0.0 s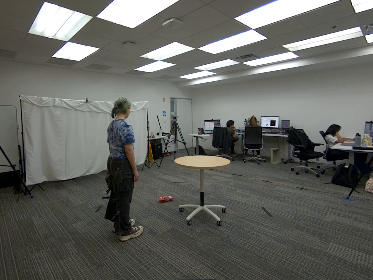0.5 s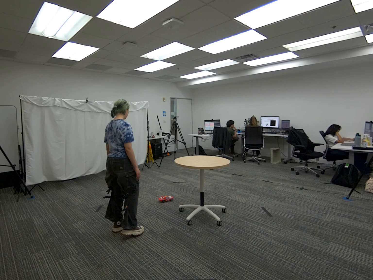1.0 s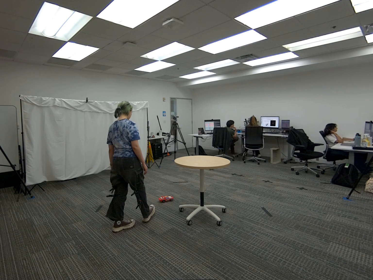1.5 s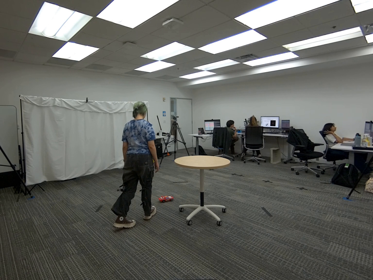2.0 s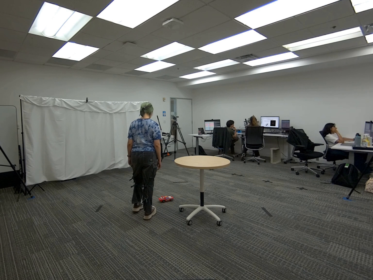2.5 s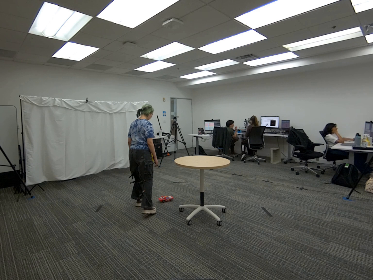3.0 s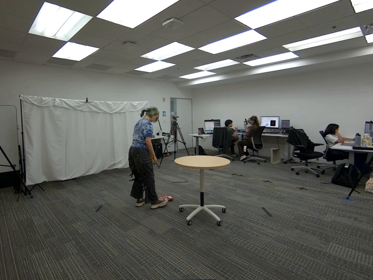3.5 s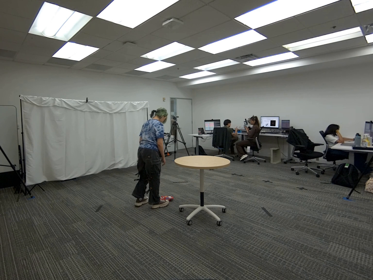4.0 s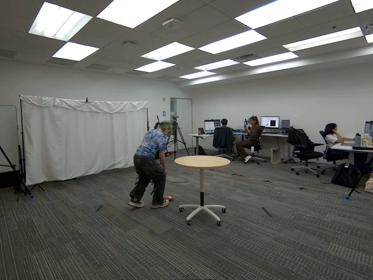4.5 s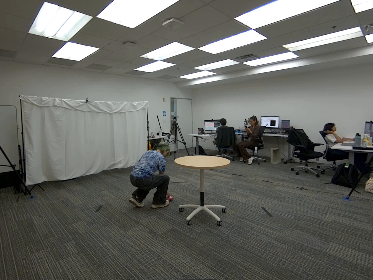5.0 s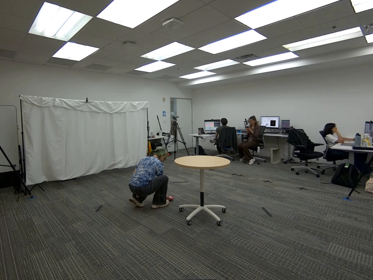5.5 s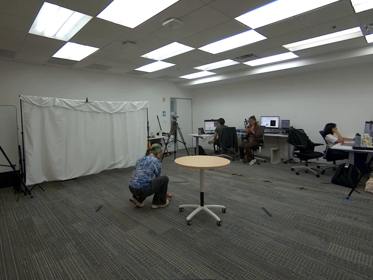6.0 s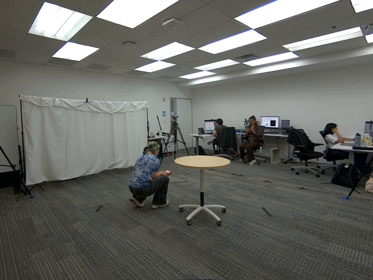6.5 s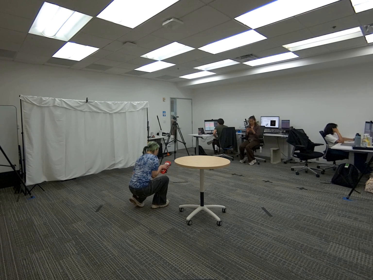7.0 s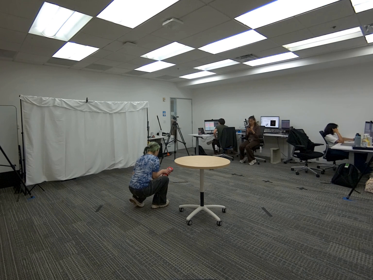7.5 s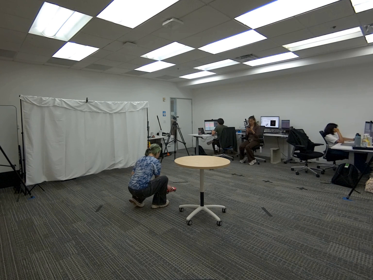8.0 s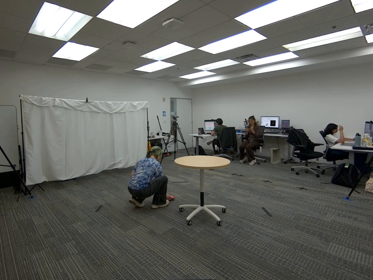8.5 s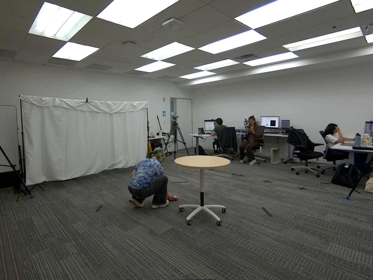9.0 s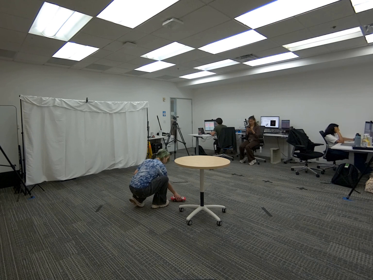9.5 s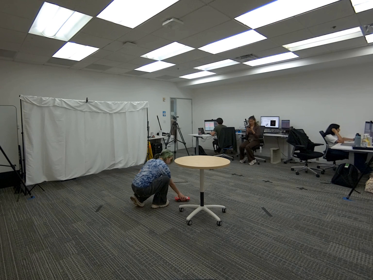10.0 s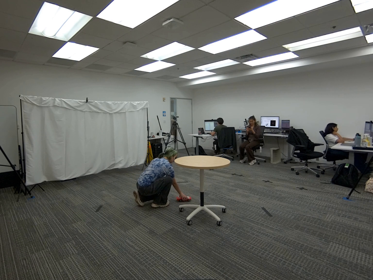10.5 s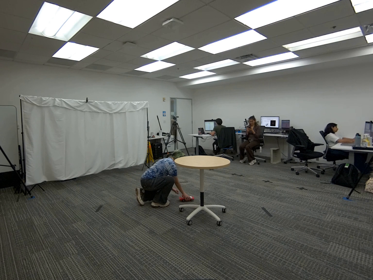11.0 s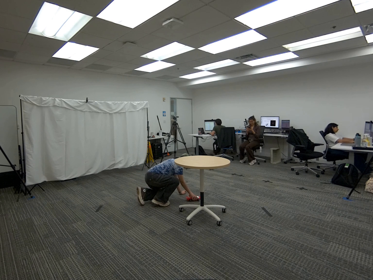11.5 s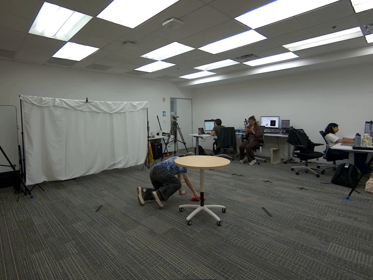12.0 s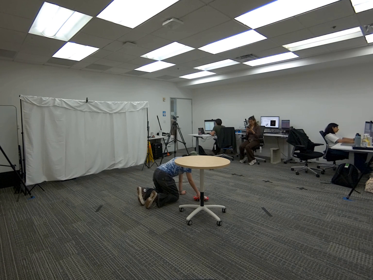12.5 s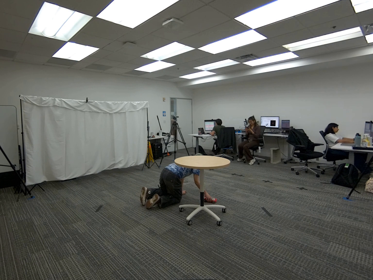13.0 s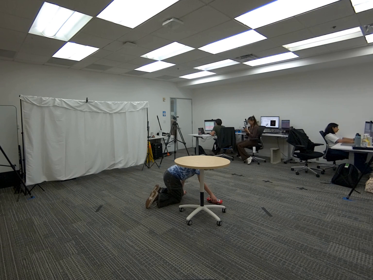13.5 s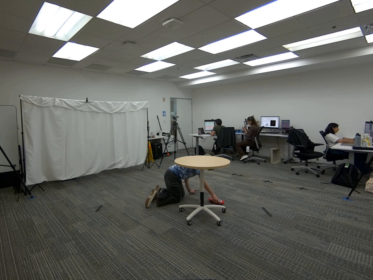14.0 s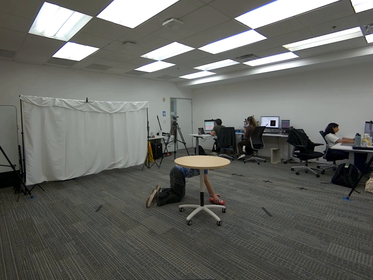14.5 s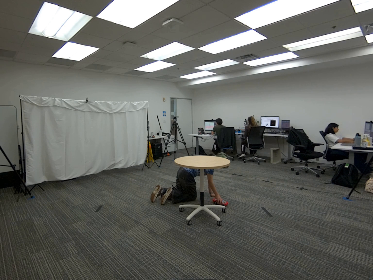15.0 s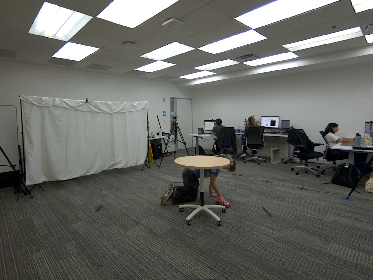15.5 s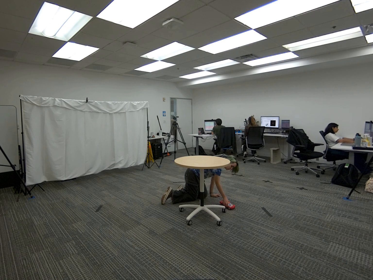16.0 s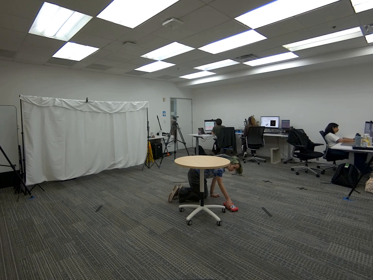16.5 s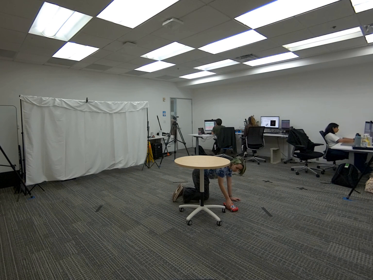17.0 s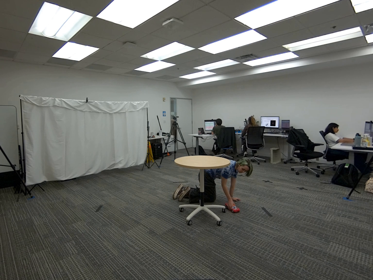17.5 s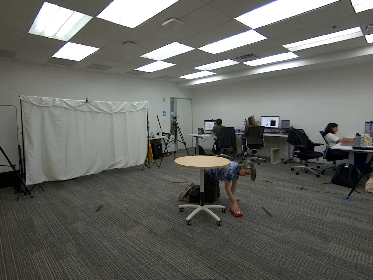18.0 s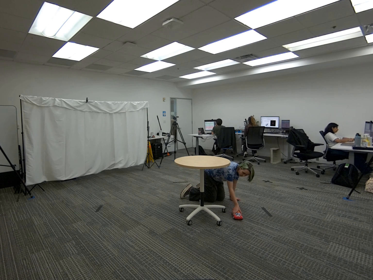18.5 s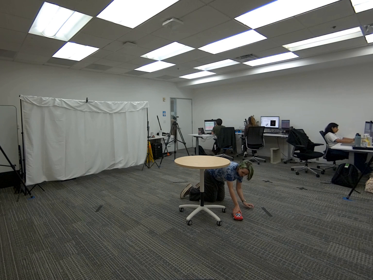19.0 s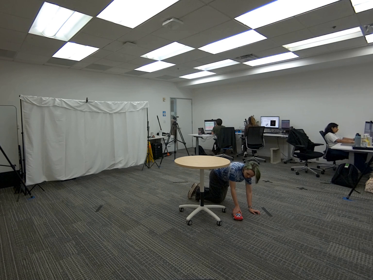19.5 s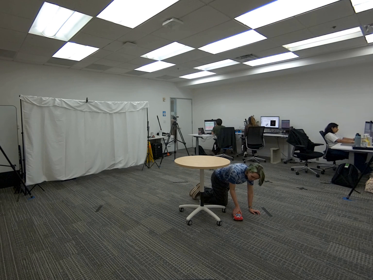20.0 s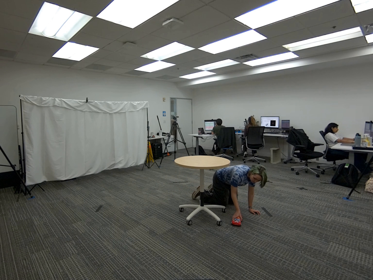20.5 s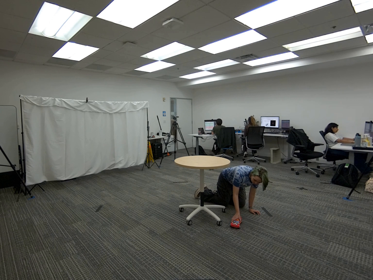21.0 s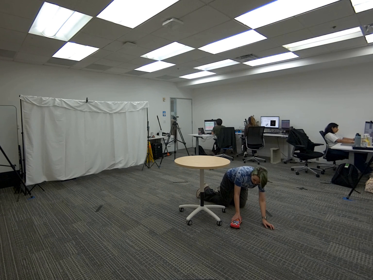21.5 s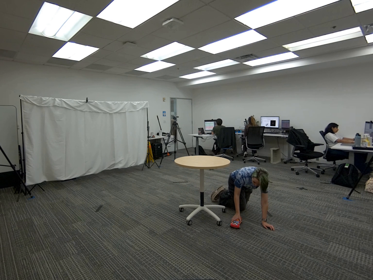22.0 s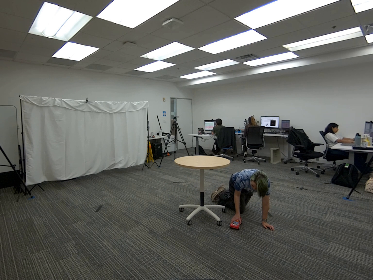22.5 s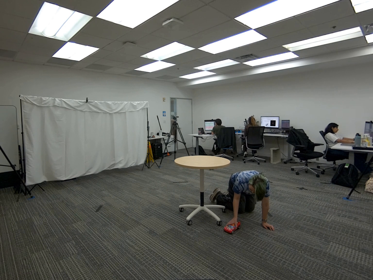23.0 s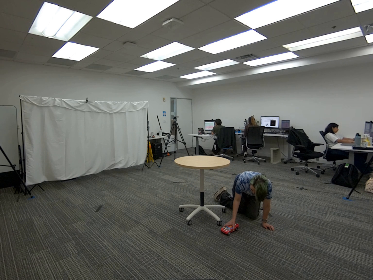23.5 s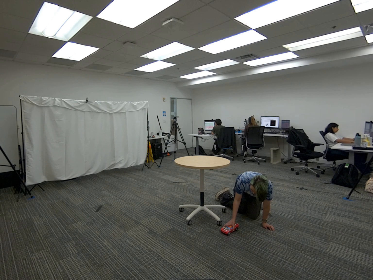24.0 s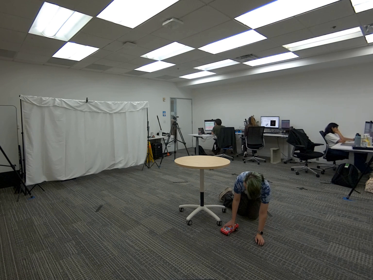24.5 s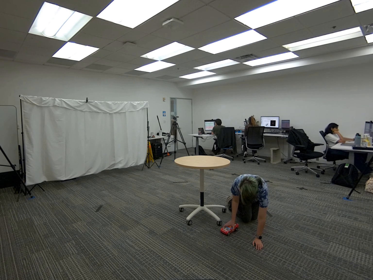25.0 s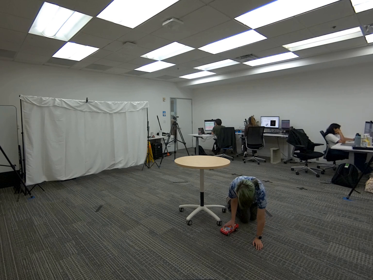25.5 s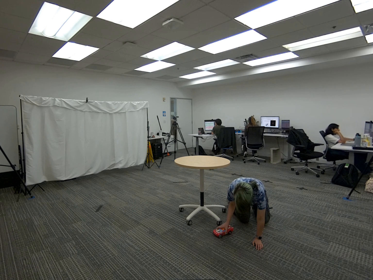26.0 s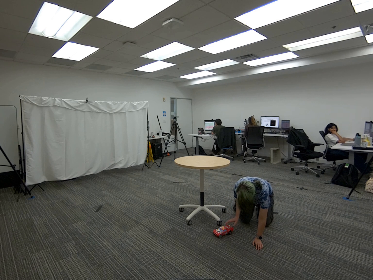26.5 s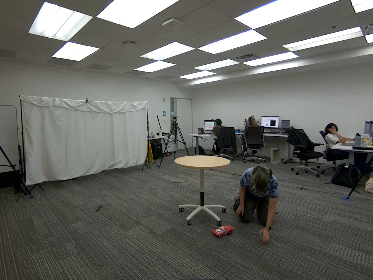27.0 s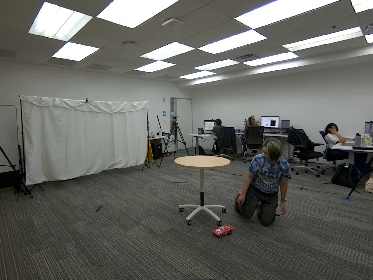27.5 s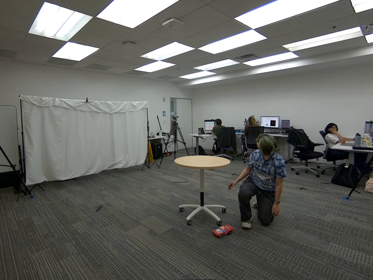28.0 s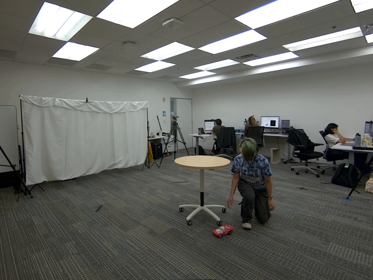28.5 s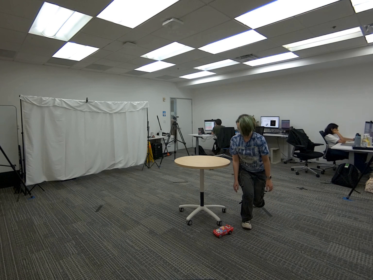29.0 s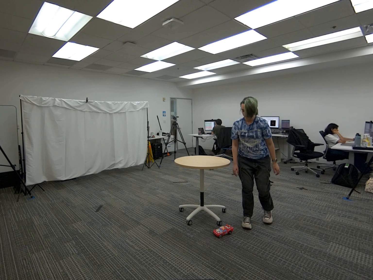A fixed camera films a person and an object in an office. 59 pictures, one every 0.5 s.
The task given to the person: Walk to the toy car on the ground and pick it up. Place it down and roll it around the table along the ground. Continue until finished.
